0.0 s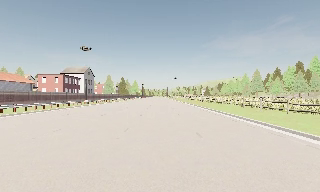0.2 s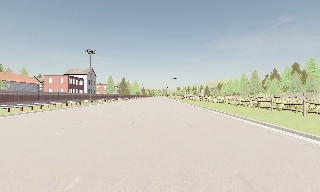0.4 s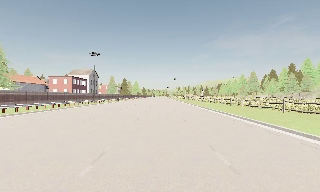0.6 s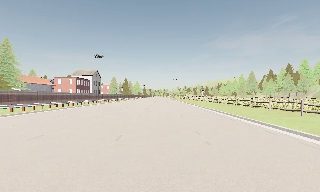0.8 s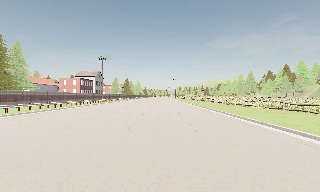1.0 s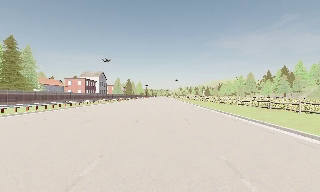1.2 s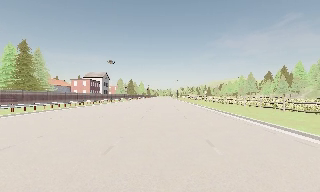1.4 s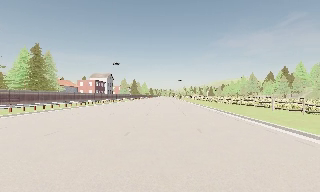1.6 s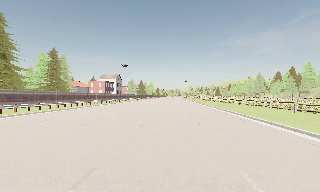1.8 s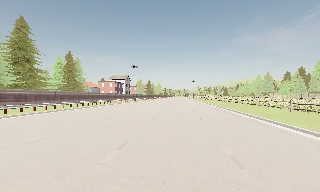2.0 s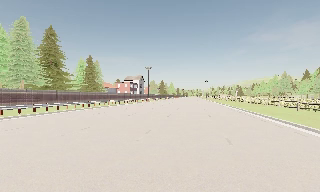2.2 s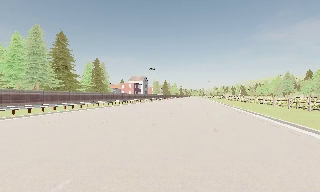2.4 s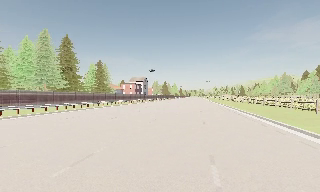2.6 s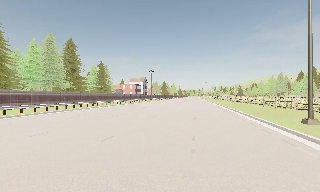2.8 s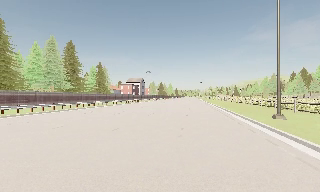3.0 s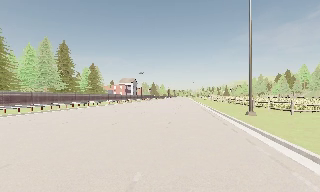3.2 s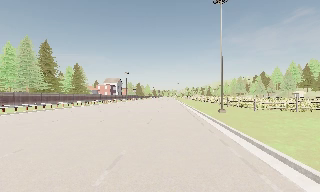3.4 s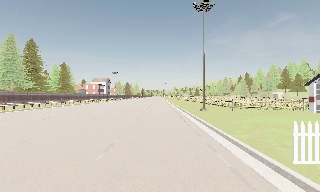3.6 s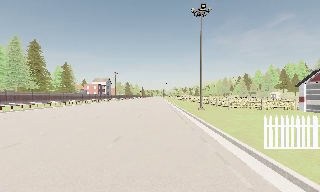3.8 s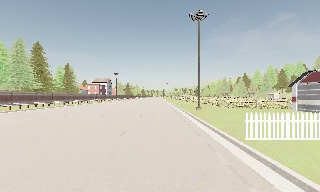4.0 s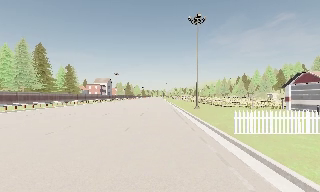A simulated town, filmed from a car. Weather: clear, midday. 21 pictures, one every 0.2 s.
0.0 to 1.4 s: The camera travels backward, about 15 m, so what stands in front gets smaller.
1.4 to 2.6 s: The scene slides to the right, as the camera pans about 10 degrees to its left. It travels backward, about 13 m, so what stands in front gets smaller.
2.6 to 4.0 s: The camera swings to its right by about 15 degrees, and the scene slides to the left. It travels backward, about 10 m, so what stands in front gets smaller. It loses speed.
The film runs backward here.
